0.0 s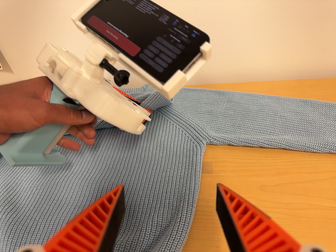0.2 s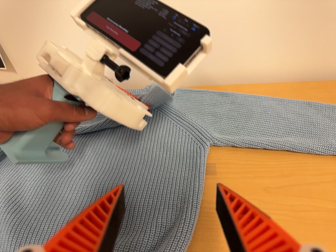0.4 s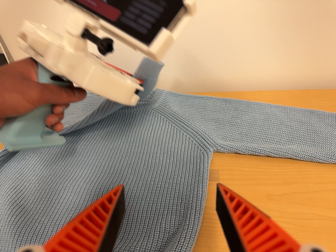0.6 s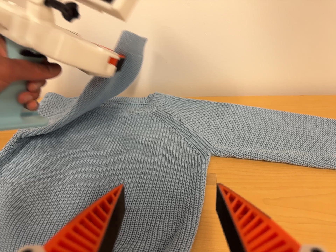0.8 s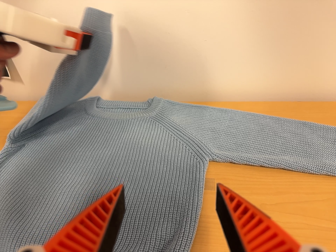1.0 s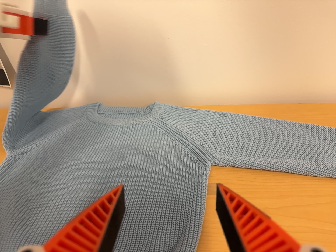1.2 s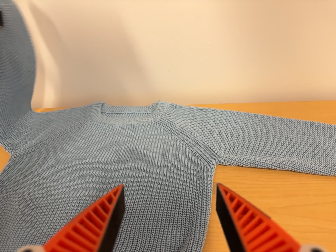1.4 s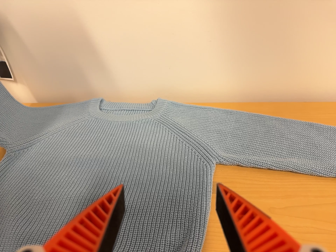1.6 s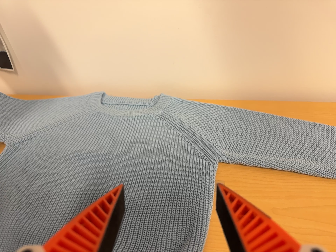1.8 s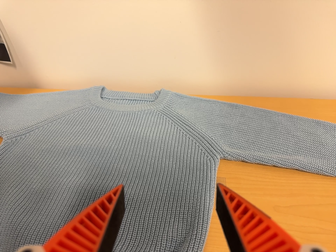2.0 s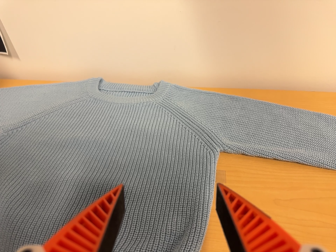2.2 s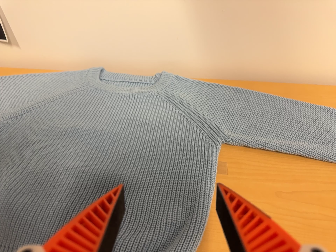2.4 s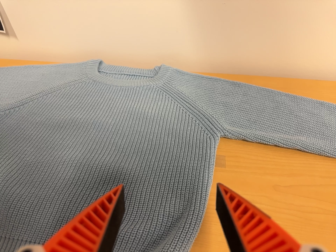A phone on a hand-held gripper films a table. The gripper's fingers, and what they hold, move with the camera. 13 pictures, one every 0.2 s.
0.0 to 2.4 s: The camera travels to its left, about 4 cm.
The film runs backward here.
